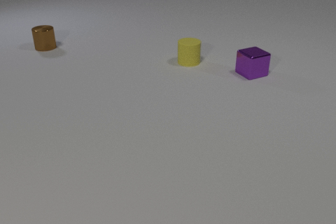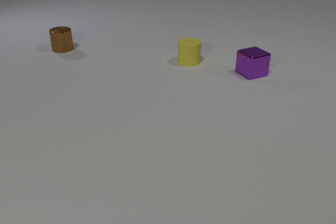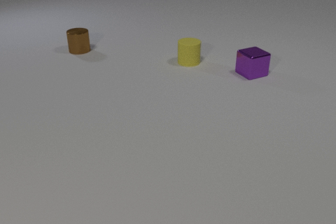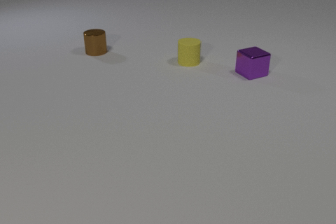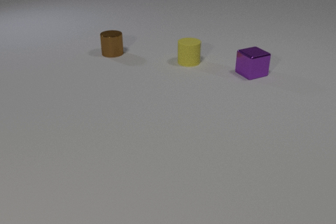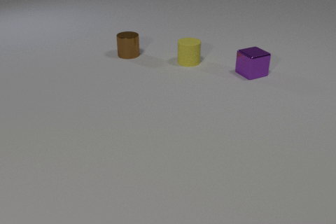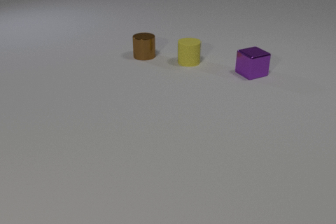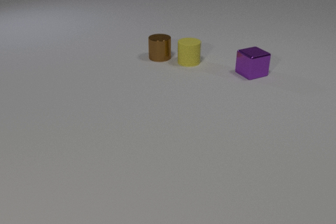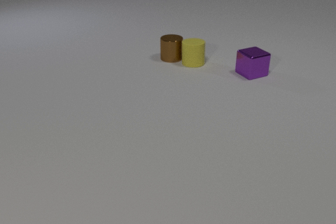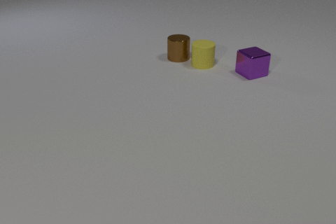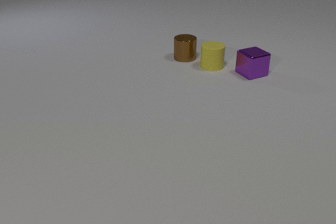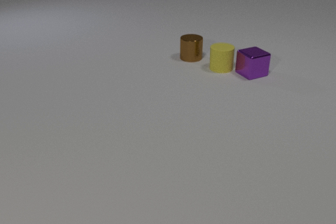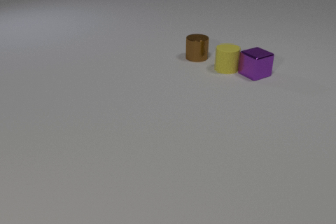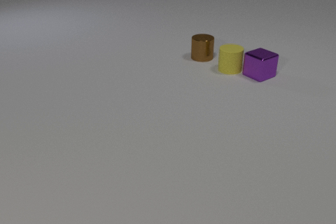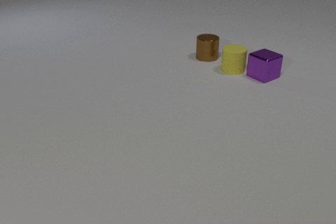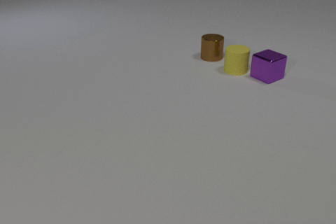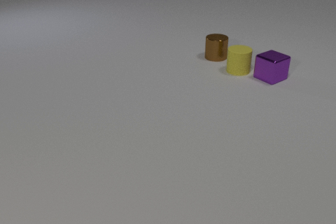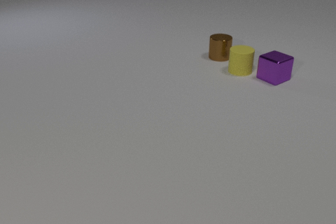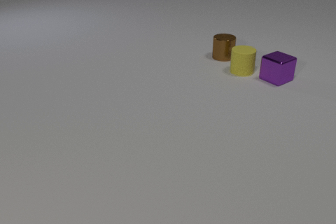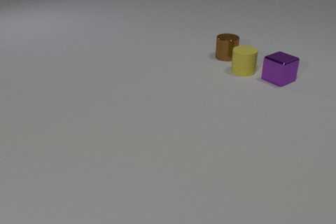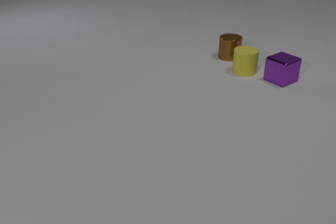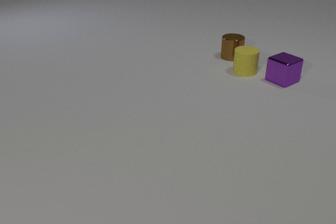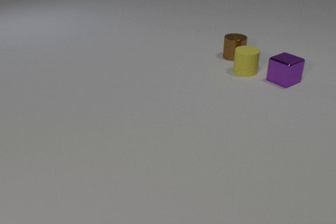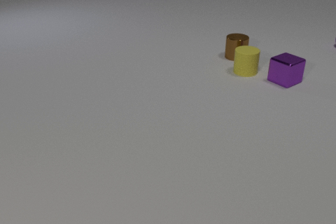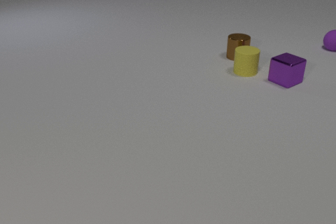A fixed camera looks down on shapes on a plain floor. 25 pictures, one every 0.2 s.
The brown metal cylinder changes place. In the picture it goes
to the right.
0.0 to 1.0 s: The brown metal cylinder slides to the right and toward the camera.
1.0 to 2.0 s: The brown metal cylinder slides to the right. The yellow rubber cylinder slides to the right. The brown metal cylinder and the yellow rubber cylinder collide.
2.0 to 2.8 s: The brown metal cylinder slides to the right. The yellow rubber cylinder slides to the right. The purple metal cube slides to the right. The yellow rubber cylinder and the purple metal cube collide.
2.8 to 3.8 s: The brown metal cylinder slides to the right. The yellow rubber cylinder slides to the right. The purple metal cube slides to the right.
3.8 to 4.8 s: The brown metal cylinder slides to the right. The purple rubber sphere comes in at the right edge, rolls to the left and toward the camera. The purple metal cube slides to the right.
What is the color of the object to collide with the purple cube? yellow.
What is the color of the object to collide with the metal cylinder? yellow.
What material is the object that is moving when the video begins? metal.
